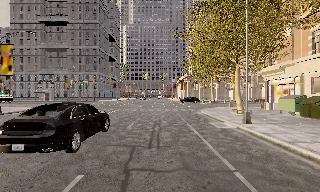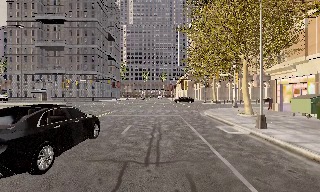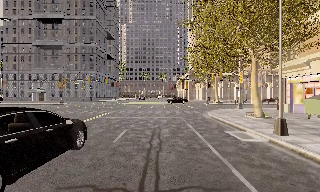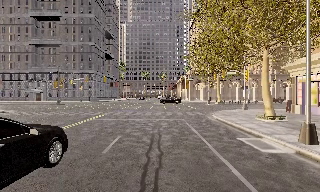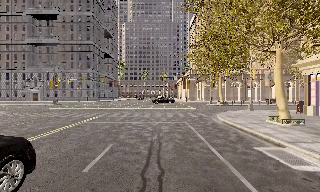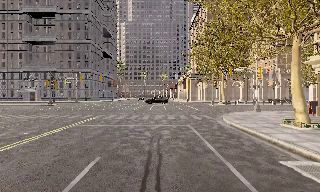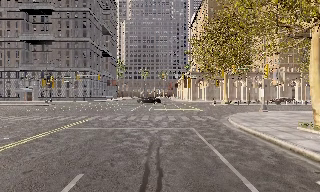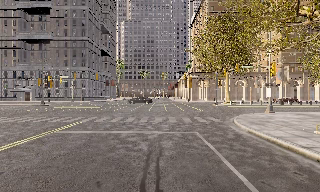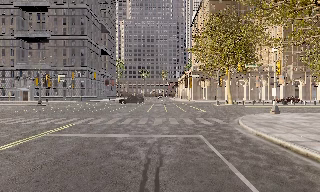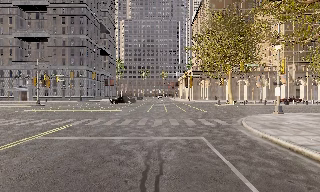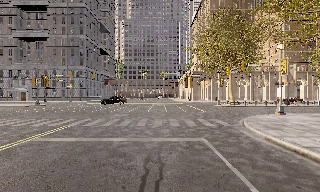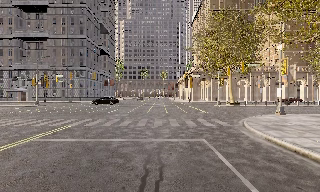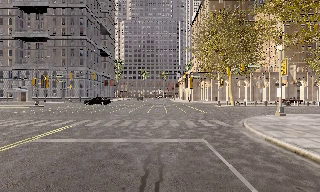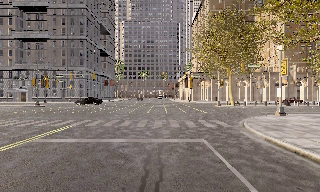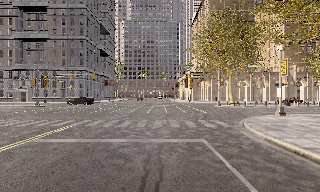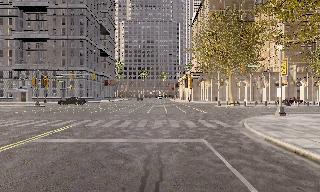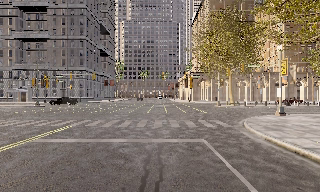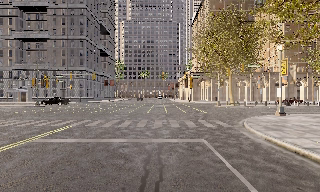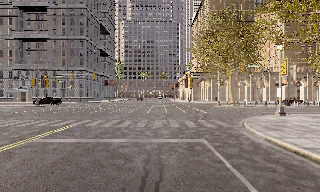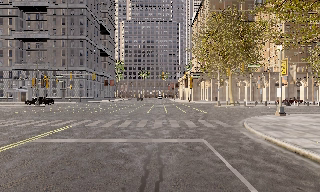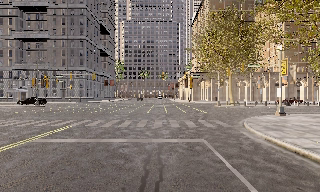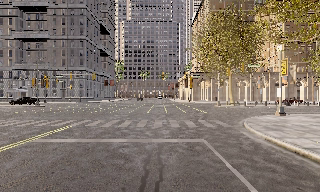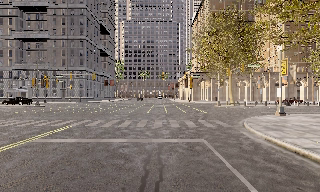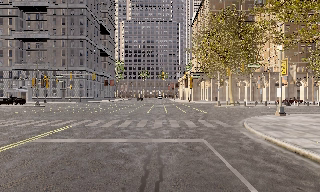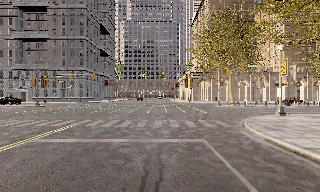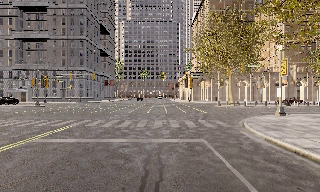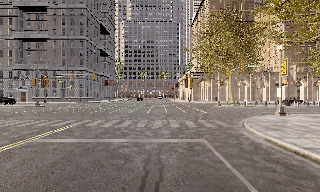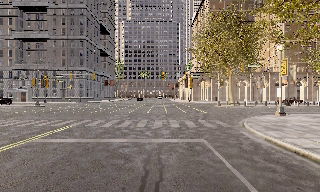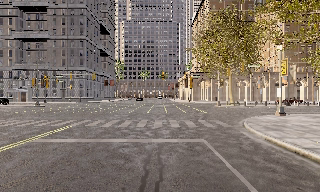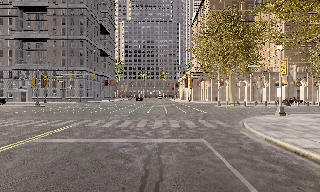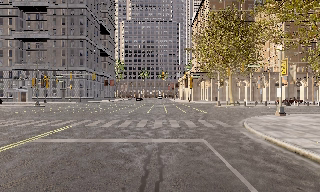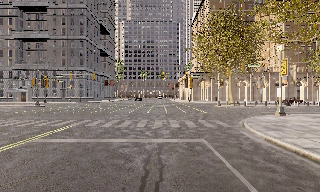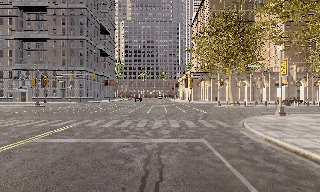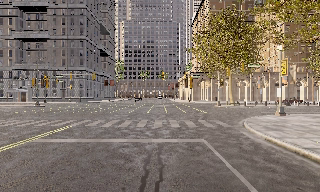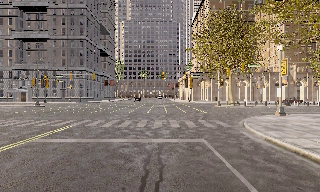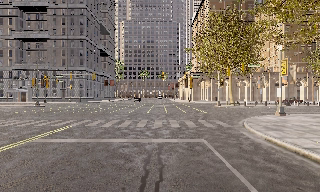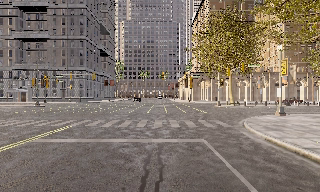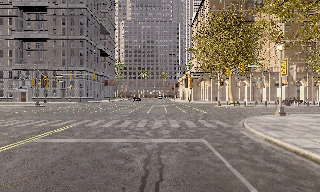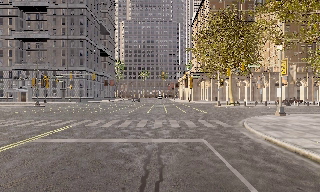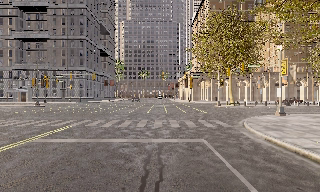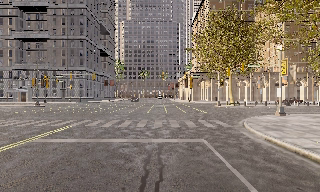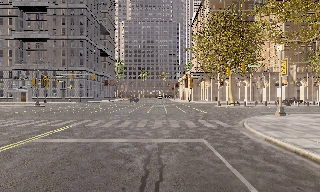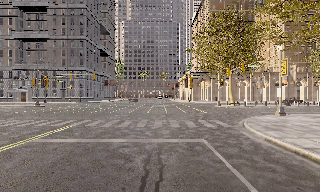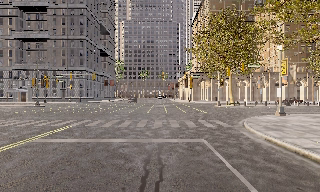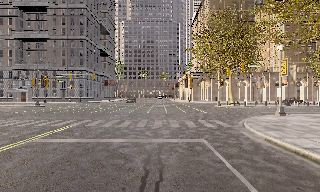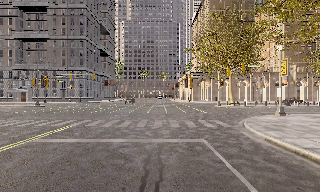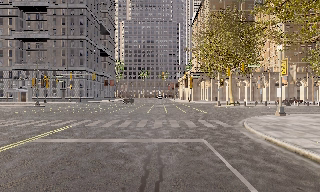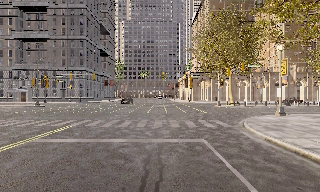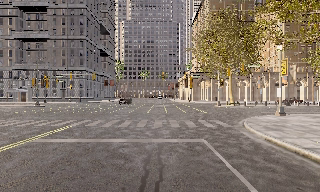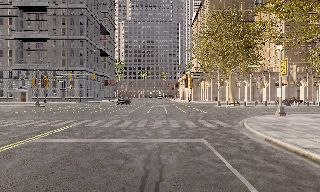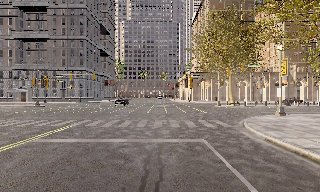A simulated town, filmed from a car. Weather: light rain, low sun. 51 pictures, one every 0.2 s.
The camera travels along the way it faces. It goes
forward.
0.0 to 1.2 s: The camera travels forward, about 7 m, so what stands in front looms larger.
1.2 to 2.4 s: The camera travels forward, about 2 m, so what stands in front looms larger. It loses speed.
2.4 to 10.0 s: The camera keeps its place and its aim.
The film runs forward here.
